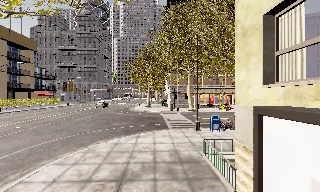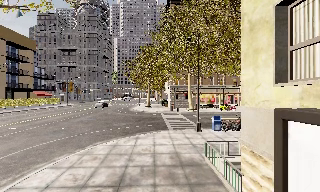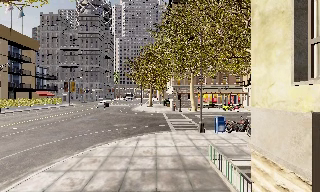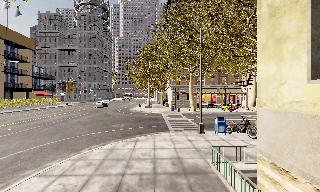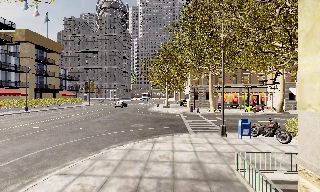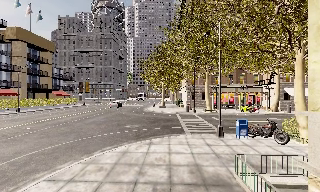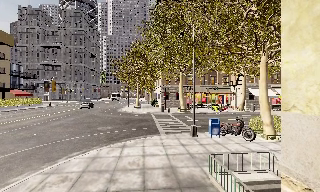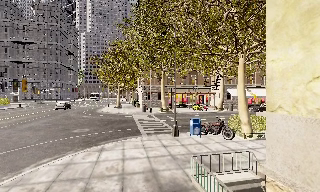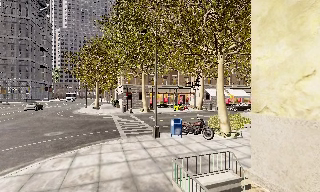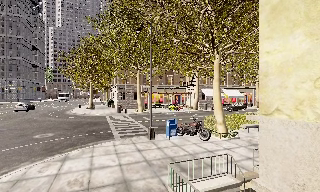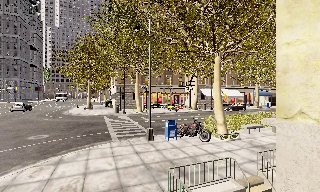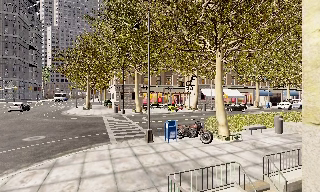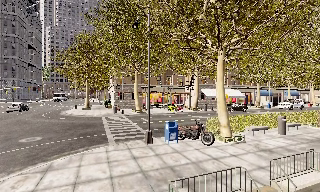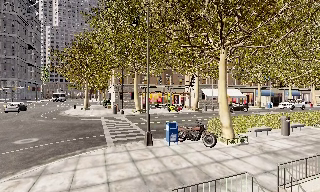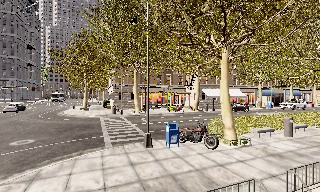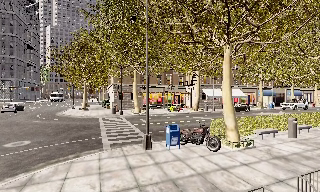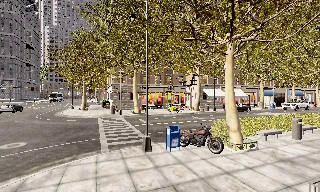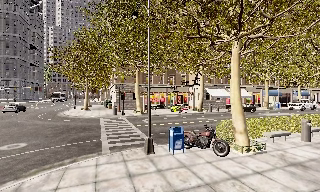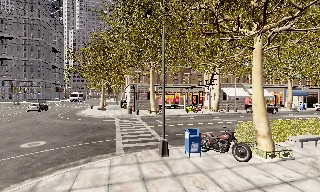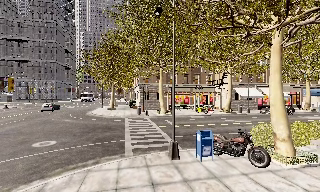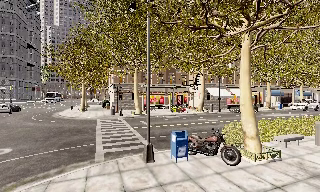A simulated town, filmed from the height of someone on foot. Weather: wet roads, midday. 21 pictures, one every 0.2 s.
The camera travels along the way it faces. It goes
forward.
0.0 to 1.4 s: The camera swings to its right by about 10 degrees, and the scene slides to the left. It travels forward, about 2 m, so what stands in front looms larger.
1.4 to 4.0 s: The camera travels forward, about 4 m, so what stands in front looms larger.
The film runs forward here.
